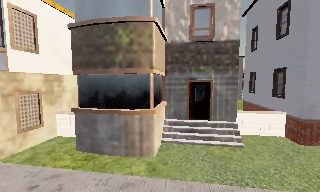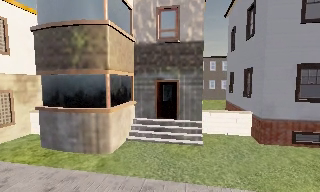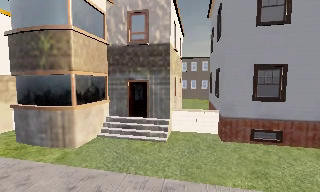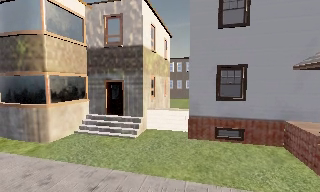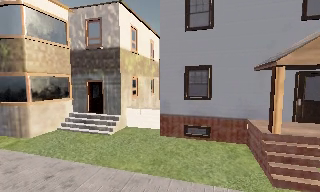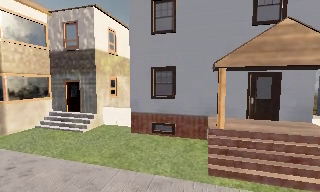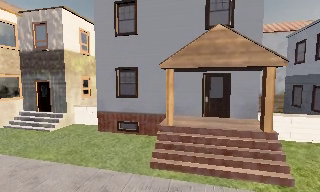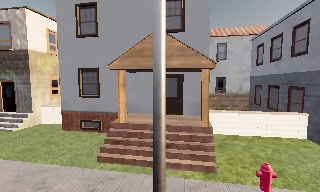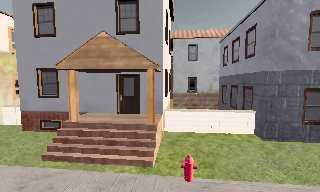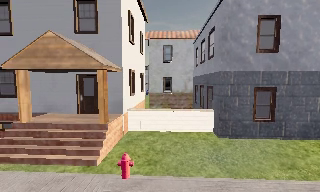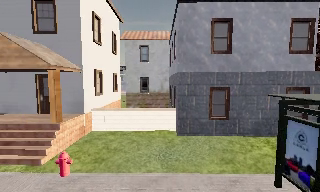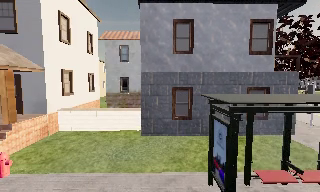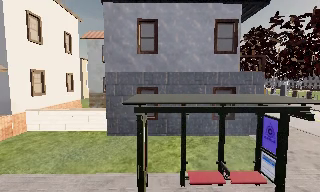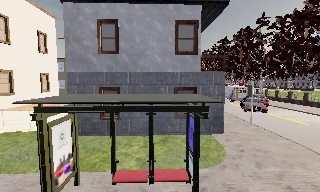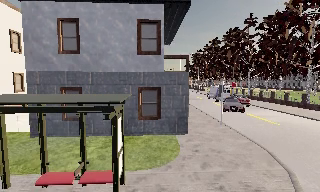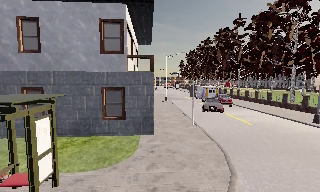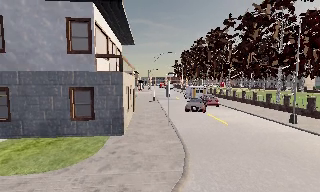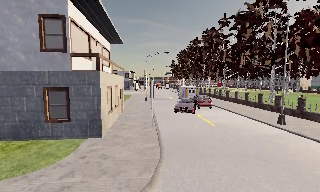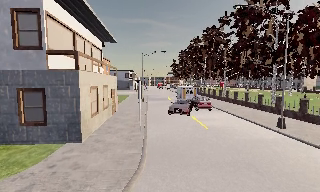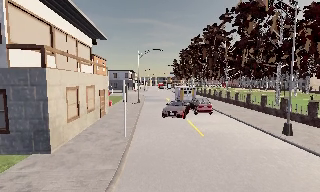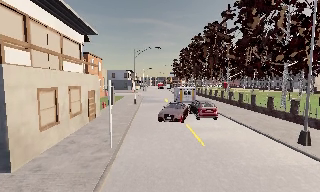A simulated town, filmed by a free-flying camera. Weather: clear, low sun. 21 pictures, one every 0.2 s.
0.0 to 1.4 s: The camera travels to its right, about 13 m, so close, fixed things drift to the left.
1.4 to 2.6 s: The camera pans to its right, which is clockwise from overhead, by about 10 degrees. It travels to its right, about 11 m, so close, fixed things drift to the left.
2.6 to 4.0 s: The camera travels to its right and forward, about 9 m, so close, fixed things drift to the left.
The film runs backward here.
